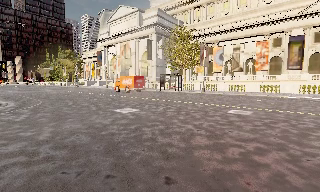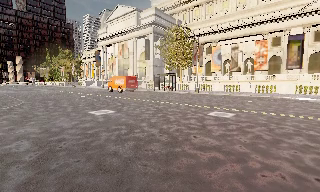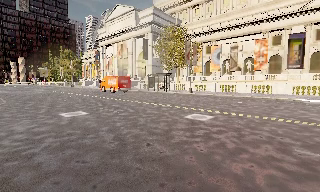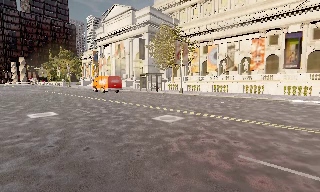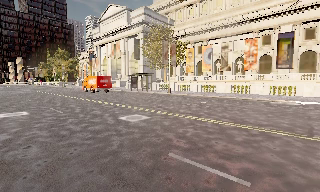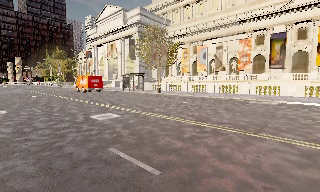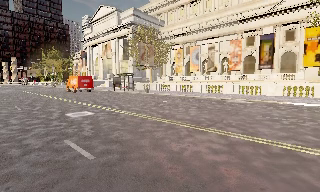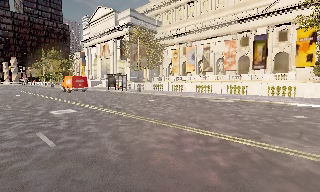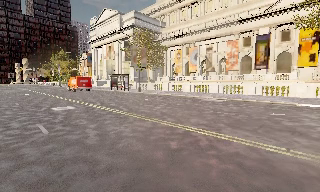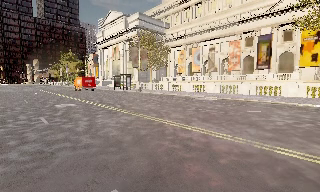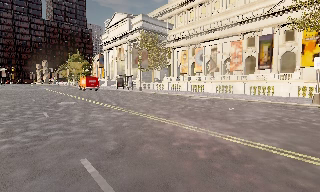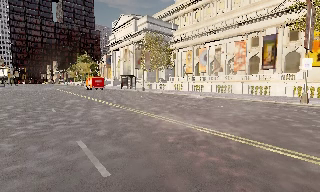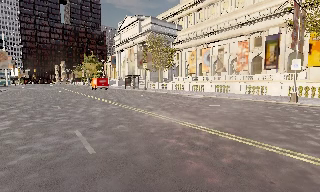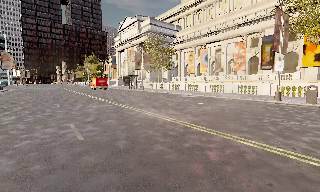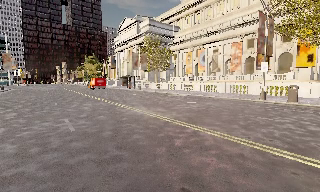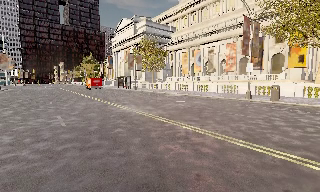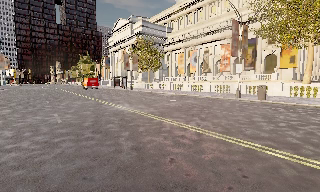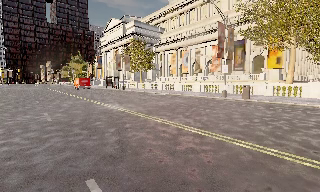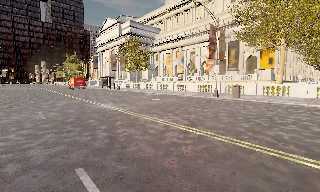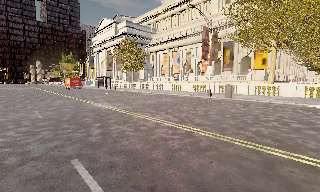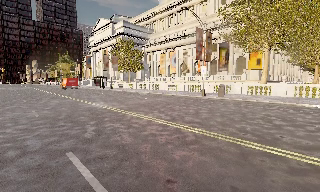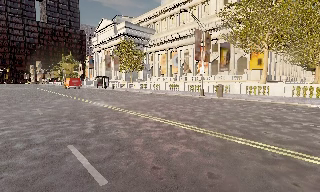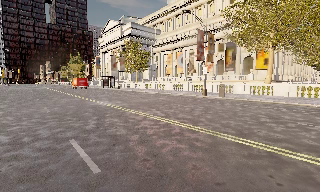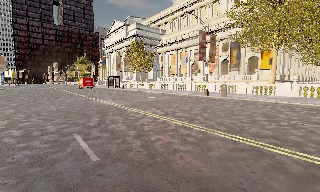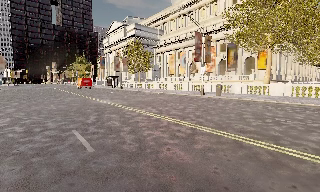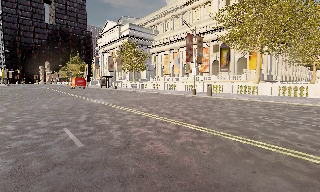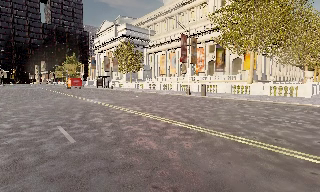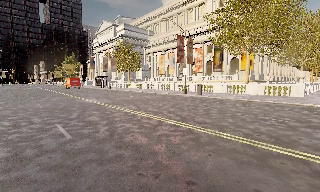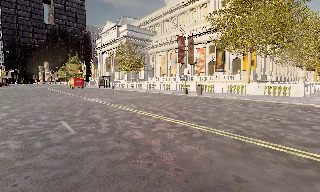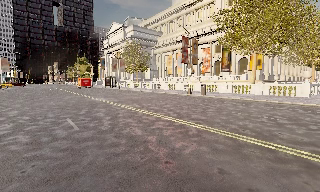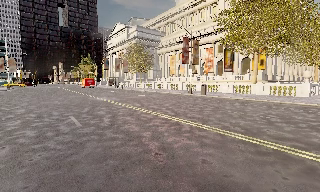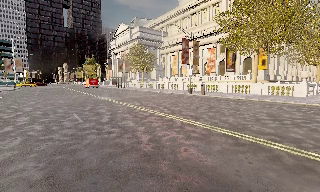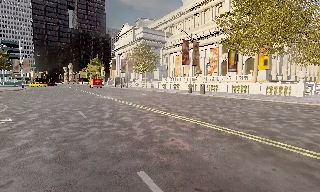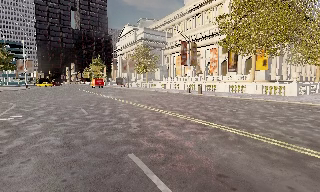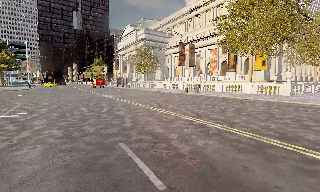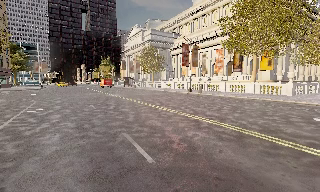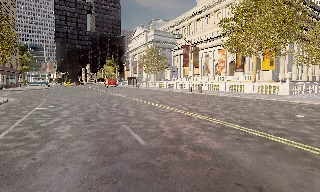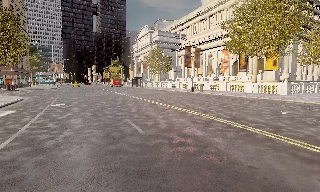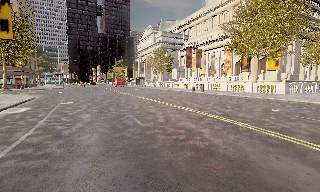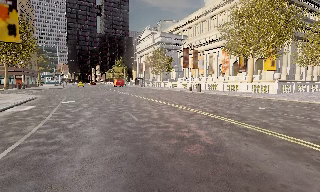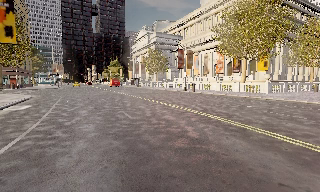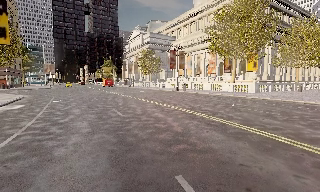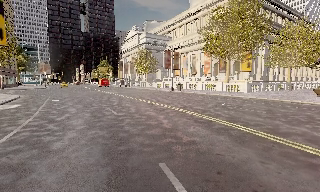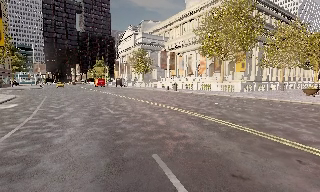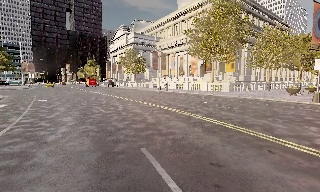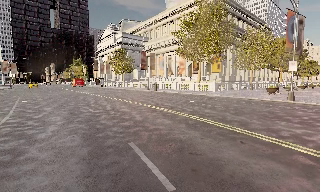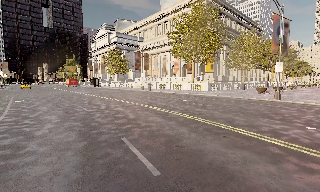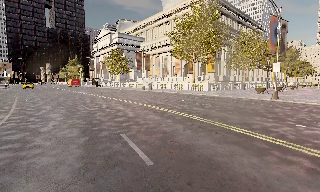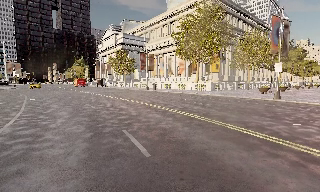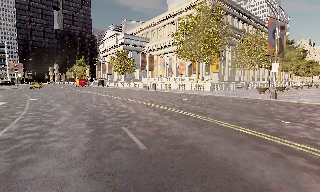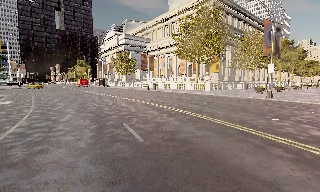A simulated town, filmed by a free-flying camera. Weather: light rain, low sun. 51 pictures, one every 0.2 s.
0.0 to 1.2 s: The camera travels to its right, about 8 m, so close, fixed things drift to the left.
1.2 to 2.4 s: The camera pans to its left, which is counterclockwise from overhead, by about 10 degrees. It travels to its right and backward, about 8 m, so close, fixed things drift to the left.
2.4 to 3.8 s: The camera travels backward and to its right, about 5 m, so what stands in front gets smaller. It loses speed.
3.8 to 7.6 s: The camera pans to its left, which is counterclockwise from overhead, by about 15 degrees. It travels backward and to its right, about 11 m, so what stands in front gets smaller. It gains speed.
7.6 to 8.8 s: The camera travels backward, about 3 m, so what stands in front gets smaller. It loses speed.
8.8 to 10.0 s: The camera travels backward, about 2.5 m, so what stands in front gets smaller.
The film runs forward here.
